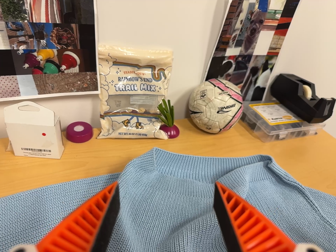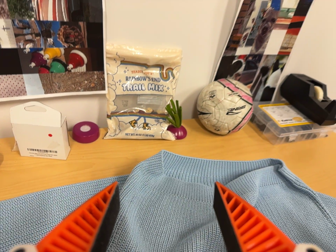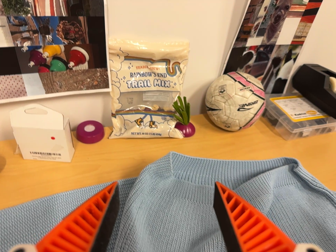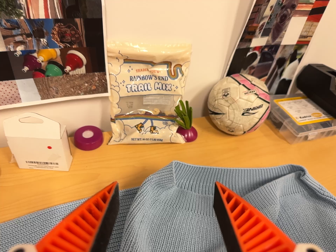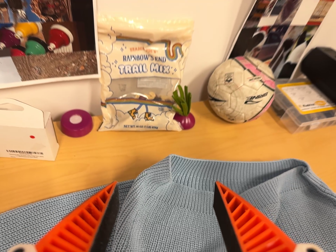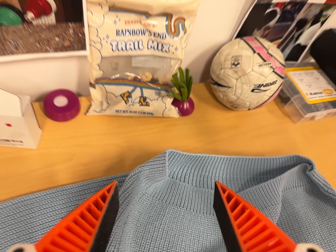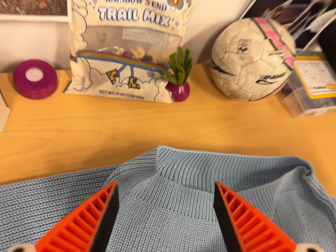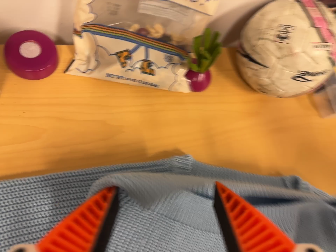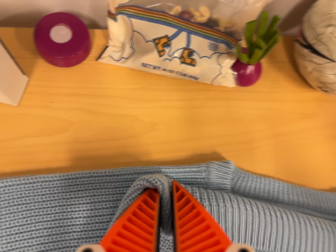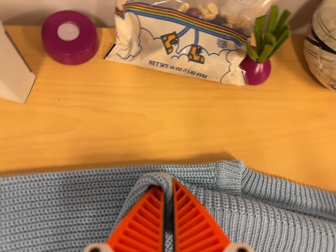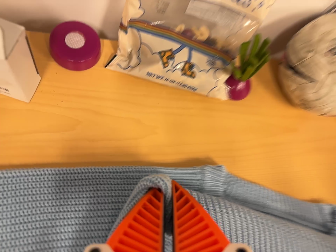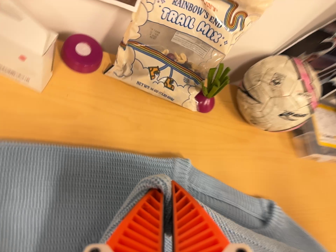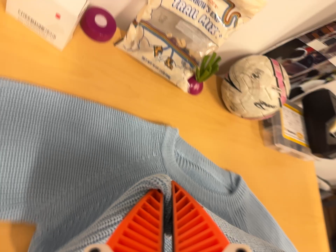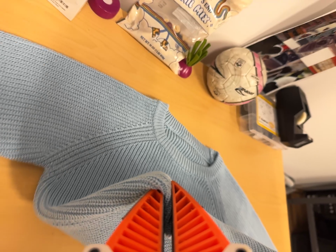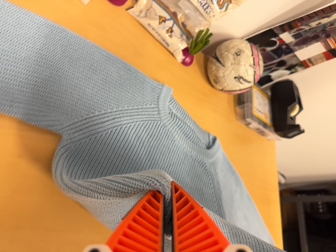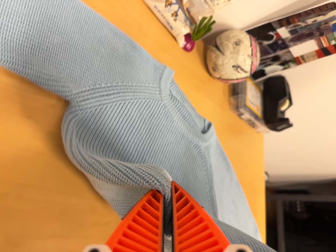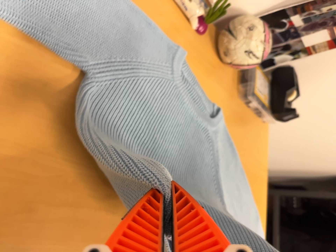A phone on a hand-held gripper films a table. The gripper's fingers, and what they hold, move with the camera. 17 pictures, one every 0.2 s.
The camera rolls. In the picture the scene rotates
clockwise.
0.0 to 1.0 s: The camera travels forward and toward the top of its view, about 16 cm, so what stands in front looms larger. Its aim tips toward the bottom of its view by about 20 degrees.
1.0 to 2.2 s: The camera travels to its left, about 7 cm. It rolls about its line of sight by about 20 degrees, and the scene rotates clockwise.
2.2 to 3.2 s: The camera pans to its right by about 15 degrees. It travels toward the bottom of its view, backward and to its left, about 26 cm, so close, fixed things drift upward. It rolls about its line of sight by about 20 degrees, and the scene rotates clockwise.
The film runs backward here.
